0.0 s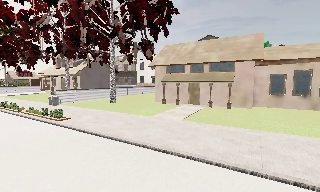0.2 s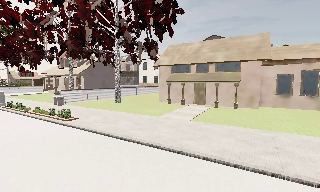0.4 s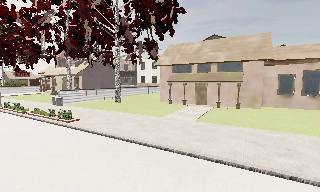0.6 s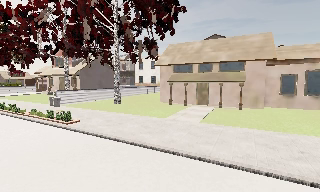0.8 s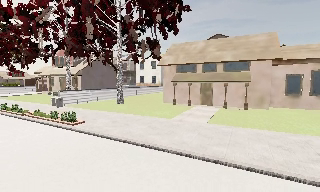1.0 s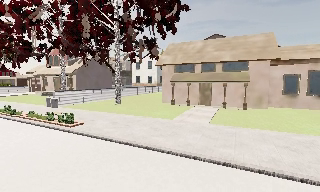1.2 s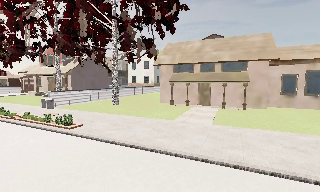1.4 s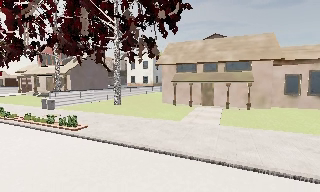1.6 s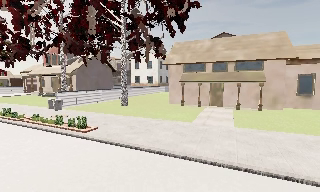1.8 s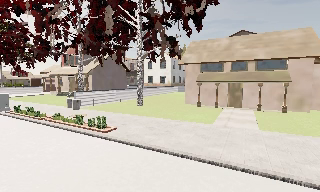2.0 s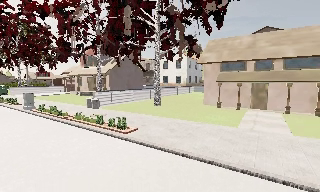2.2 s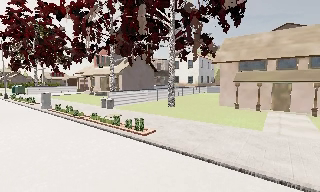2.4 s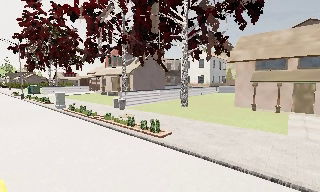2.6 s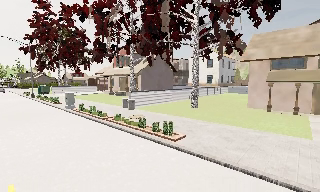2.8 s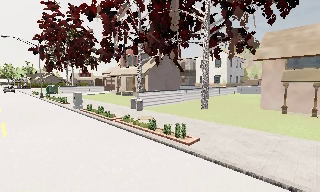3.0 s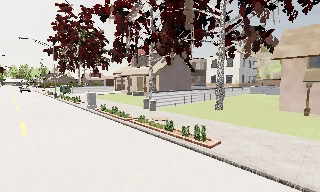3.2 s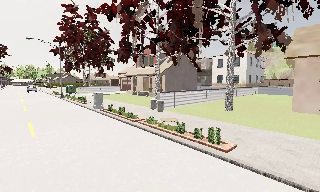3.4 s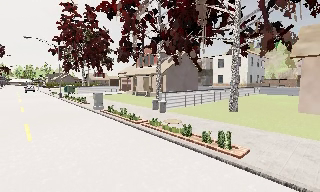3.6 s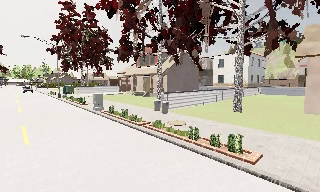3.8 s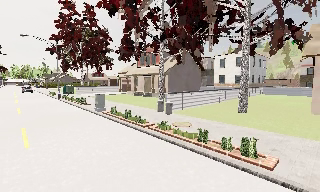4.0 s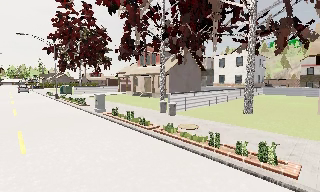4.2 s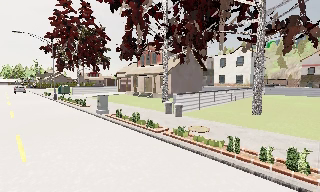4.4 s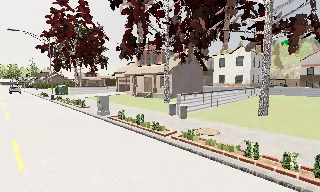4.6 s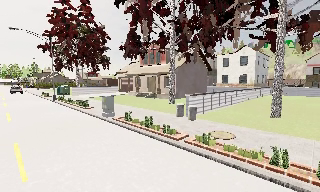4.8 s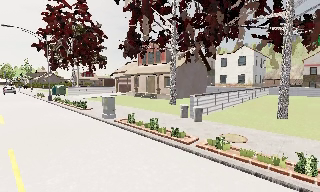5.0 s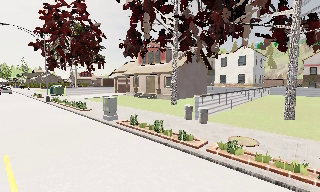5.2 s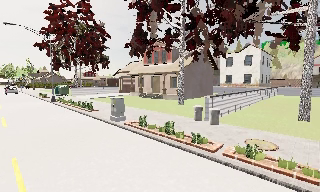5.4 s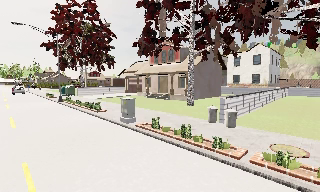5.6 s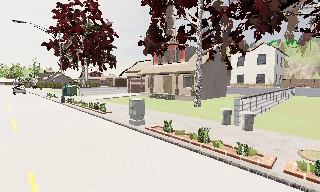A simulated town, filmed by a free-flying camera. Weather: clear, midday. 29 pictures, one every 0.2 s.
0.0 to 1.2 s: The camera travels to its left and forward, about 2.5 m.
1.2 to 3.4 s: The camera swings to its left by about 25 degrees, and the scene slides to the right. It travels to its left and forward, about 5 m, so close, fixed things drift to the right.
3.4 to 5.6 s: The camera travels to its left and forward, about 6 m, so close, fixed things drift to the right.
The film runs backward here.
